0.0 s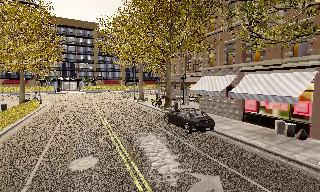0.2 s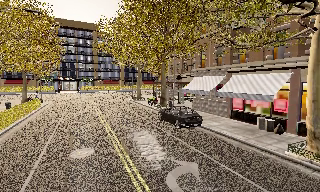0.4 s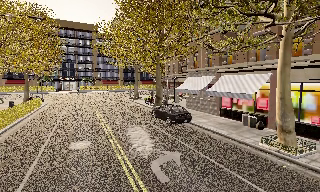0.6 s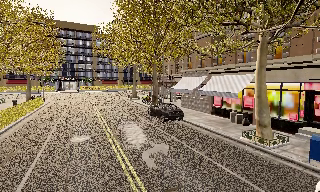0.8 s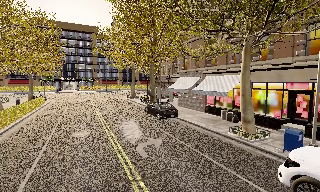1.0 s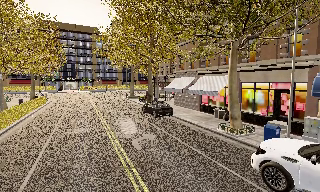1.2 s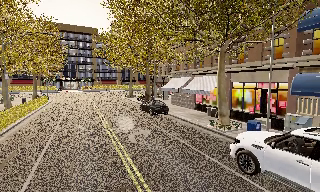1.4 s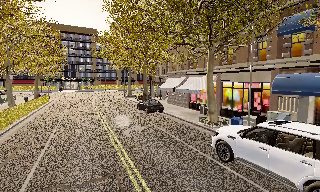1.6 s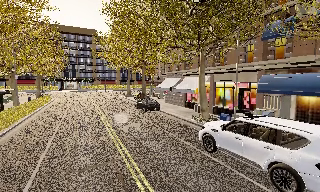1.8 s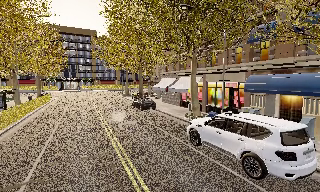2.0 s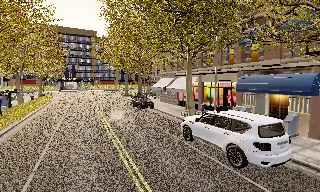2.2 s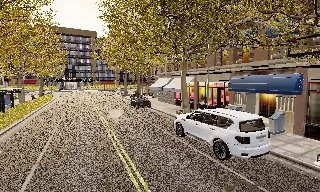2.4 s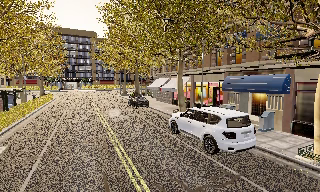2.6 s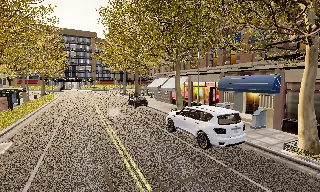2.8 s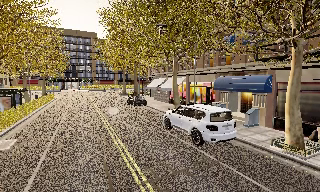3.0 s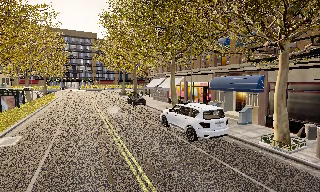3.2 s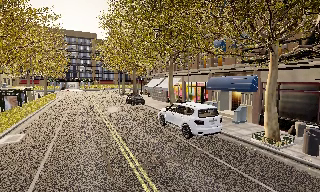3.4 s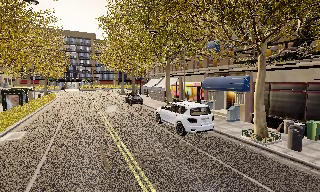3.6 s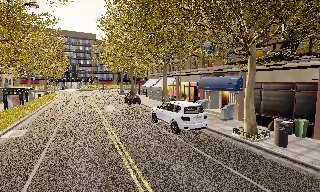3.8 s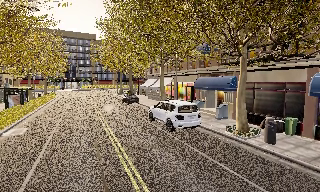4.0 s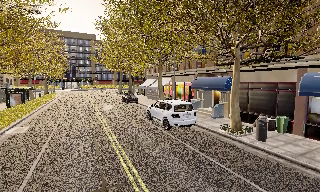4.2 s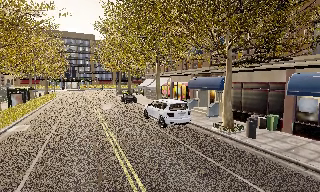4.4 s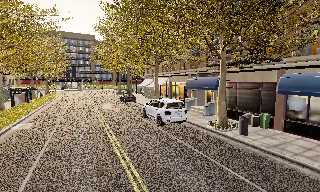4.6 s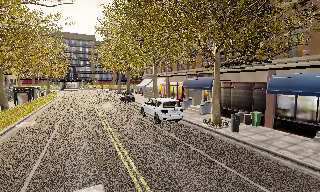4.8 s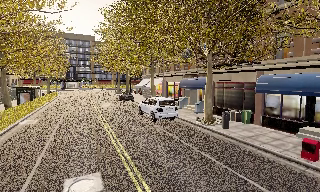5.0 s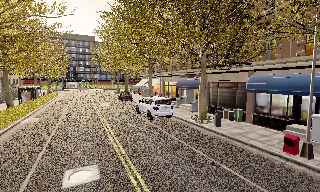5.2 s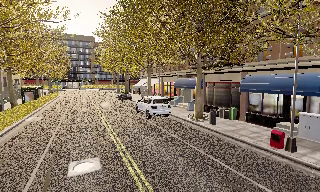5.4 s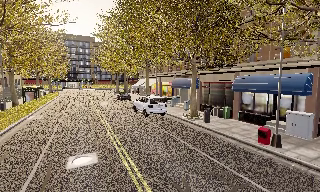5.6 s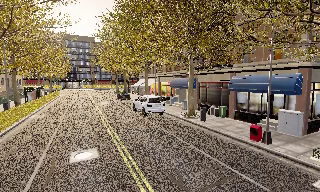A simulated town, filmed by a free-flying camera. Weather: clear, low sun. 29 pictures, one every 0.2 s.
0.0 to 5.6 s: The camera travels backward and to its right, about 20 m, so what stands in front gets smaller. It loses speed.
The film runs forward here.
